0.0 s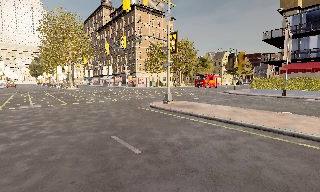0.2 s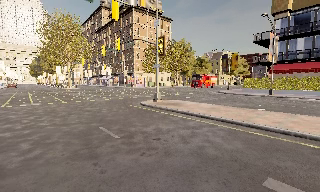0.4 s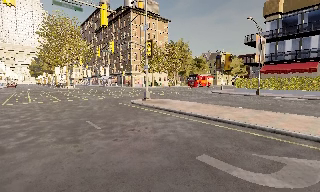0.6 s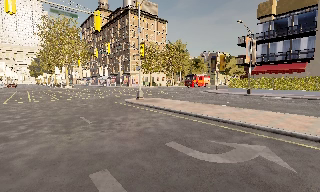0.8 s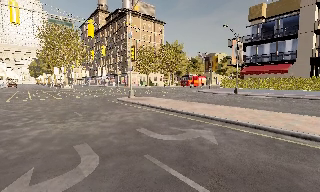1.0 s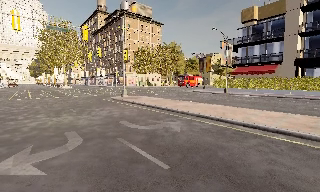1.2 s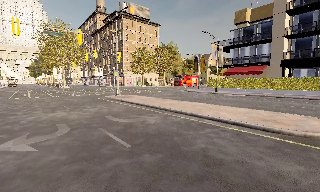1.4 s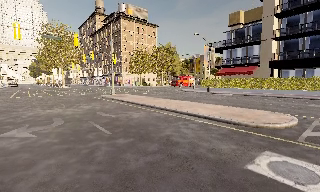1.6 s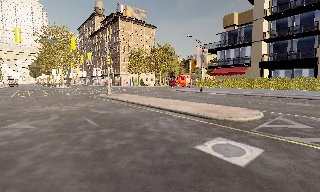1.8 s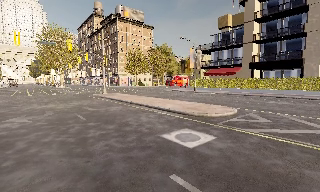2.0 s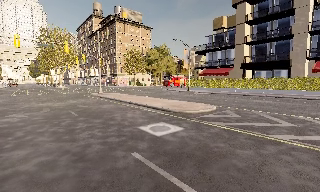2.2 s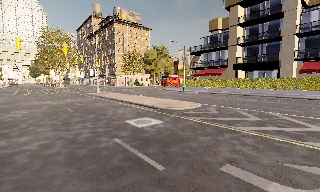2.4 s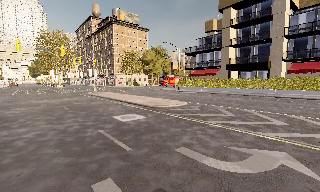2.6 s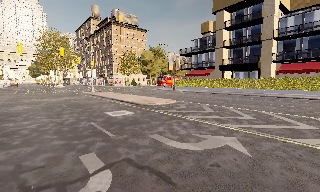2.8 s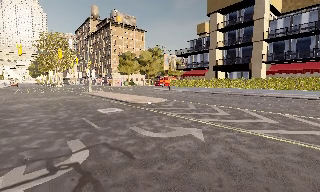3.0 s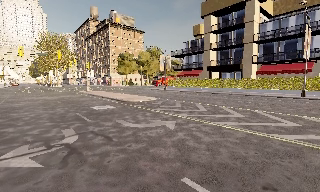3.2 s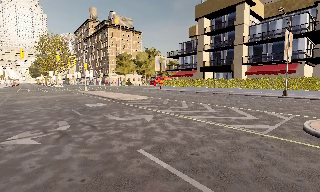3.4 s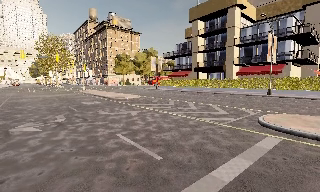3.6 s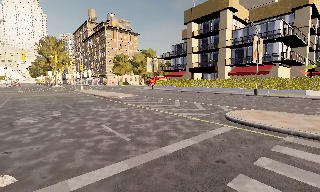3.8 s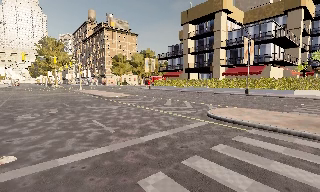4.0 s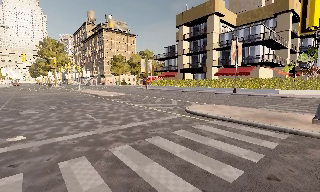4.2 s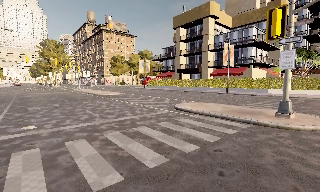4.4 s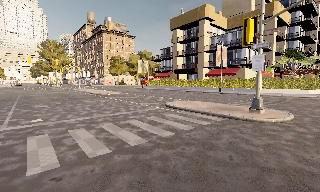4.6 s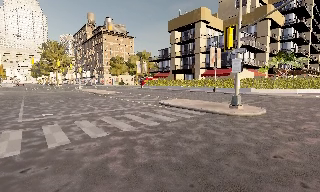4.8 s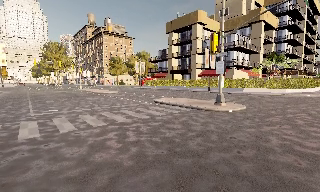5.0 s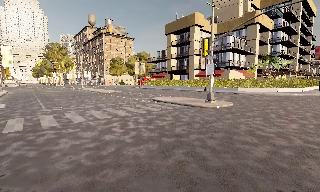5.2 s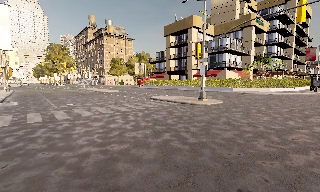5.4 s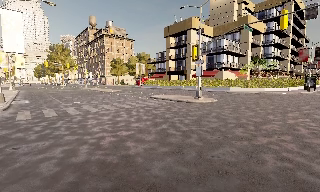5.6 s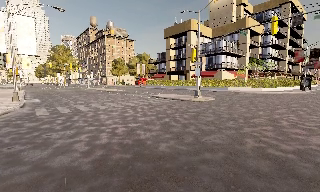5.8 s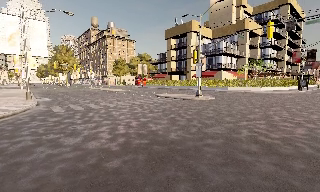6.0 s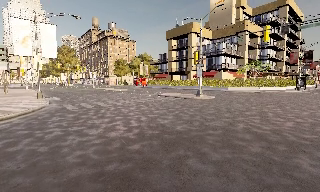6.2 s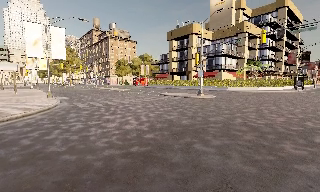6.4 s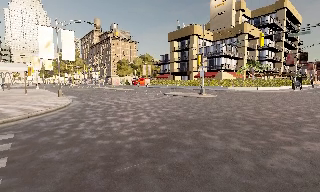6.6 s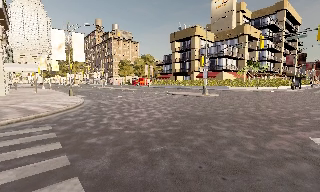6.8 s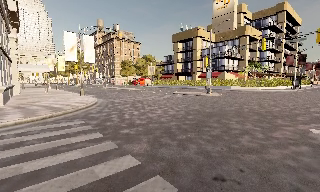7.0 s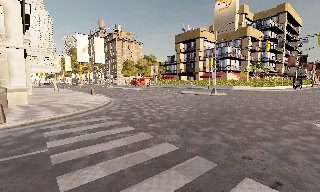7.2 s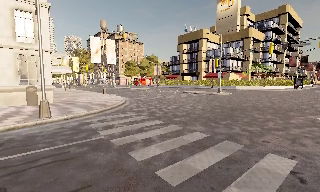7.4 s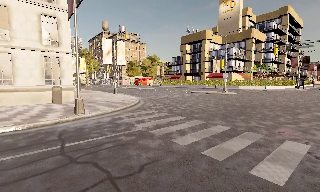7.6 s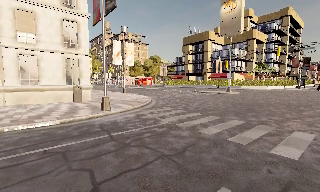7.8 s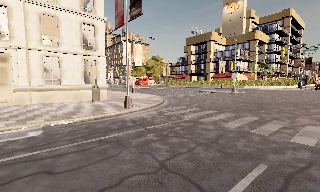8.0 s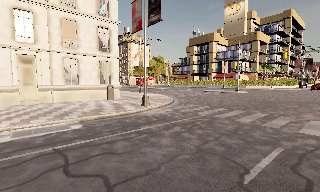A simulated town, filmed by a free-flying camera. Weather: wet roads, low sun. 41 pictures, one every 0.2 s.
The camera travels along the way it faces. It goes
backward.
0.0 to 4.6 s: The camera travels backward and to its right, about 30 m, so what stands in front gets smaller.
4.6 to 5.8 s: The camera travels backward, about 7 m, so what stands in front gets smaller.
5.8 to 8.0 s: The camera travels backward and to its left, about 12 m, so what stands in front gets smaller.
The film runs forward here.
